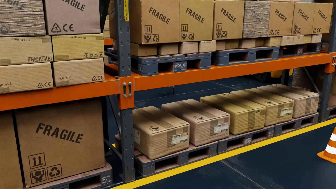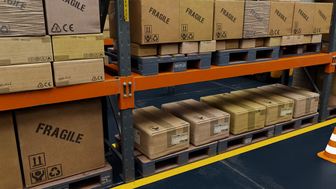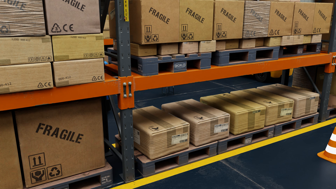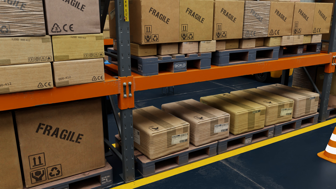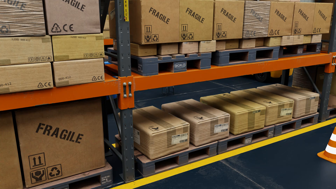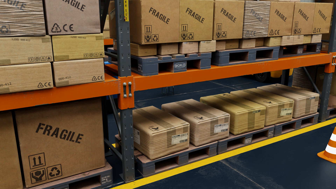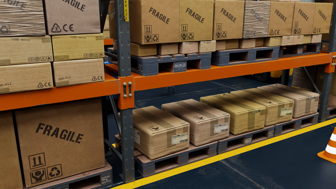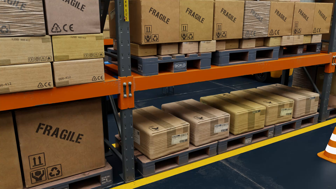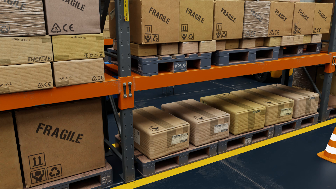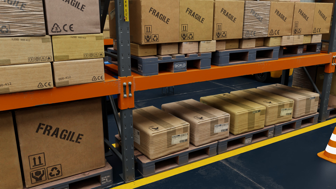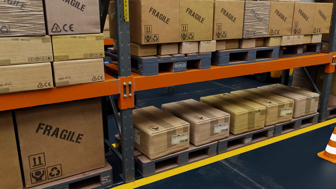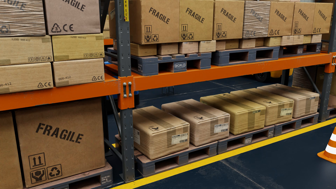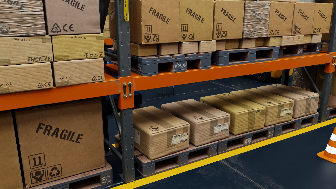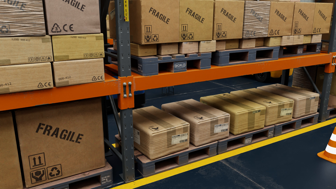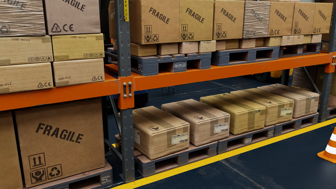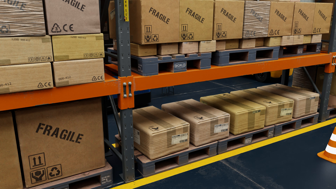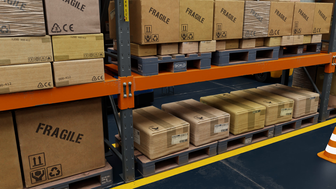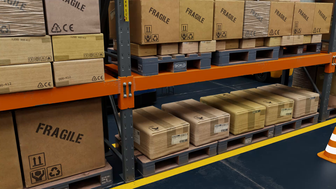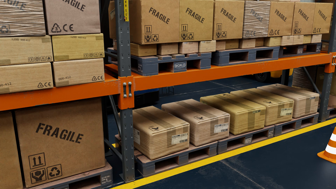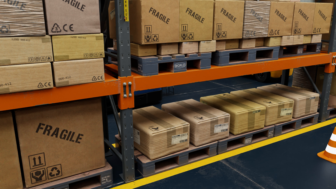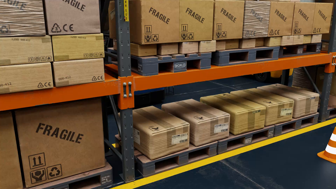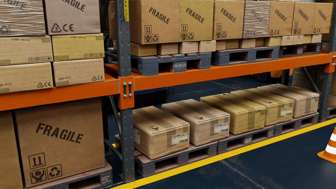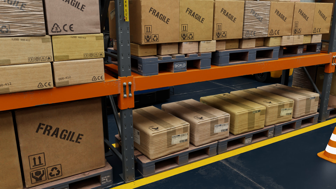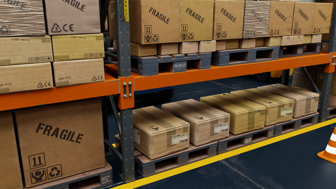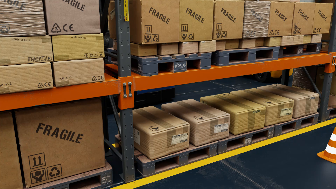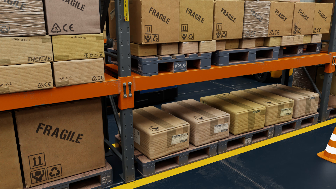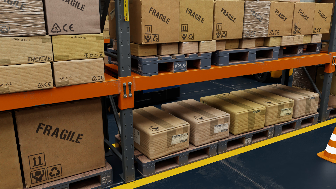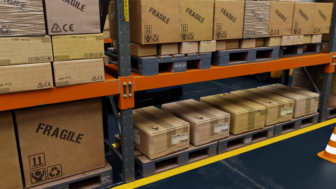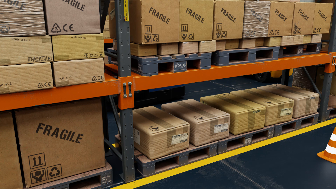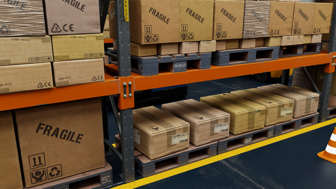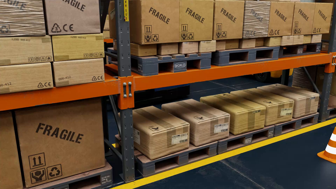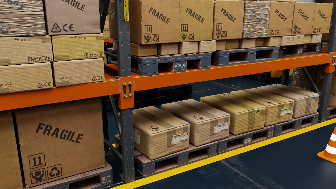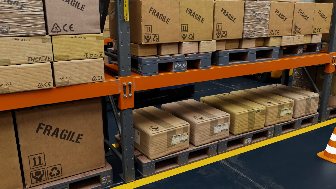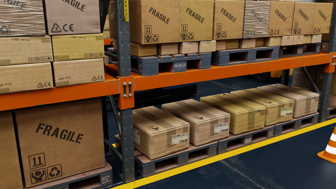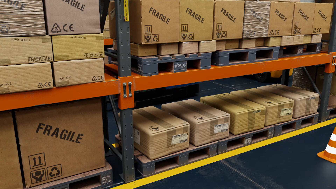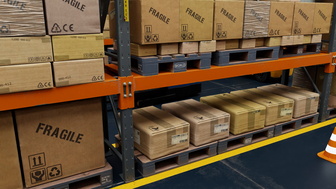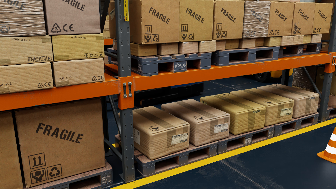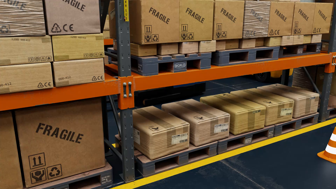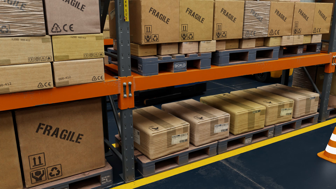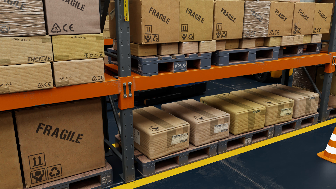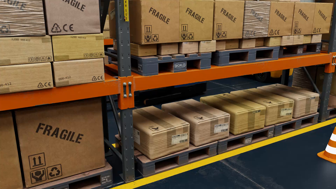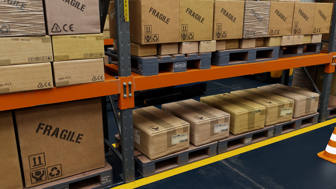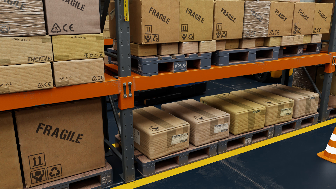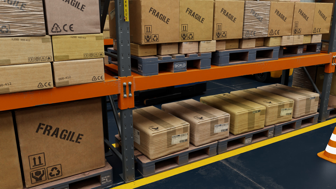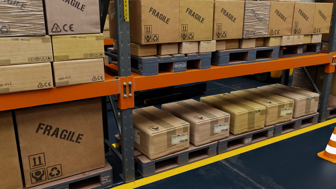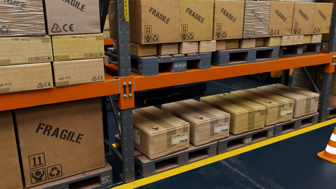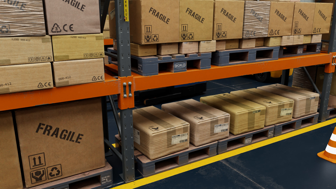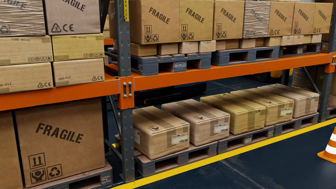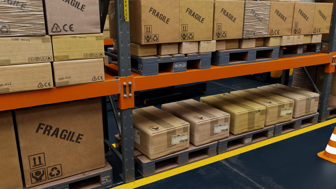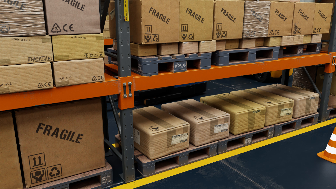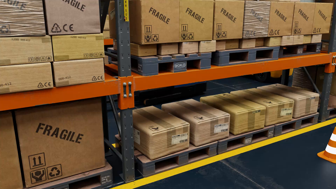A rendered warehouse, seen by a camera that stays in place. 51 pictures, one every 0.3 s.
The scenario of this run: A forklift runs into an object in its way.
